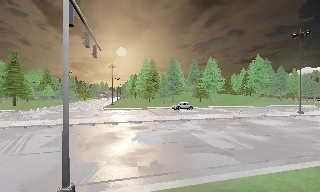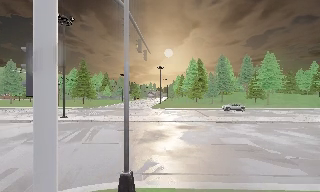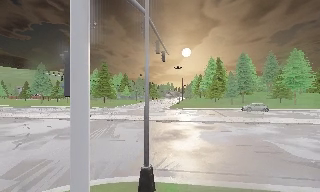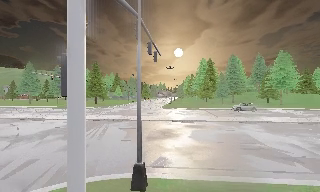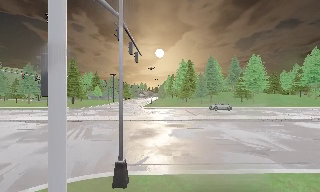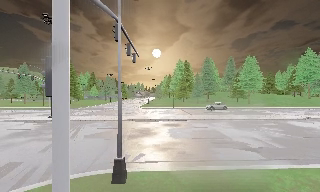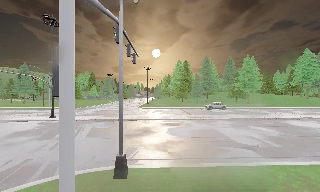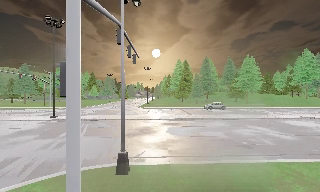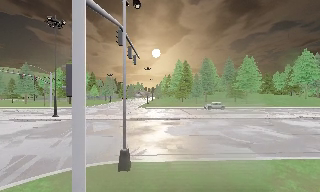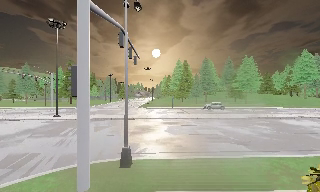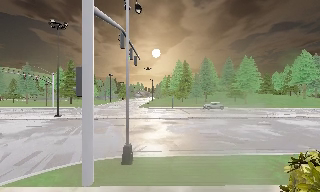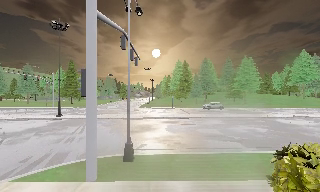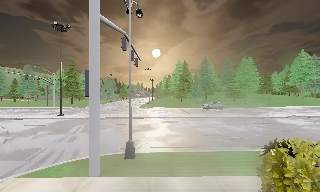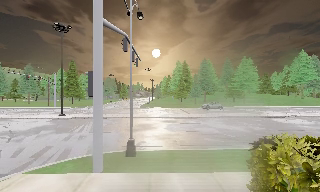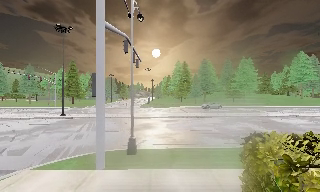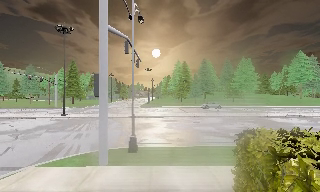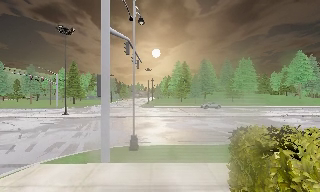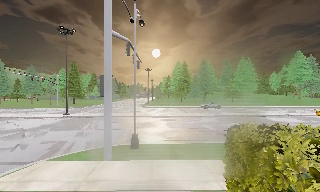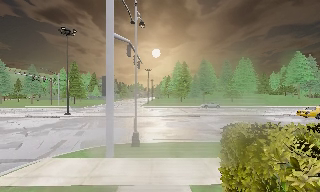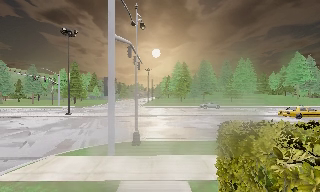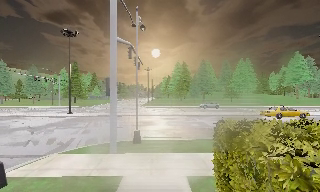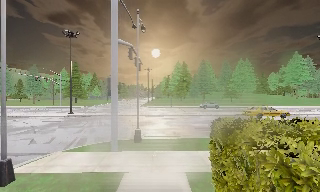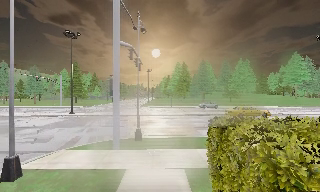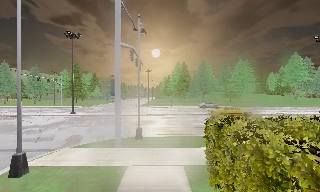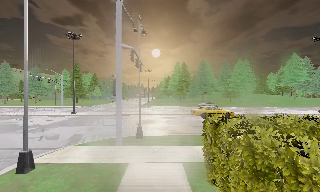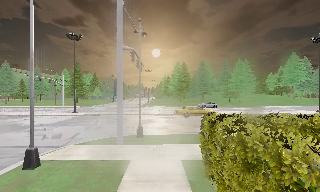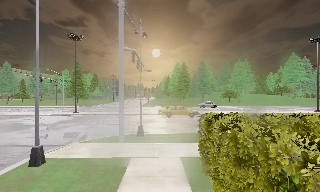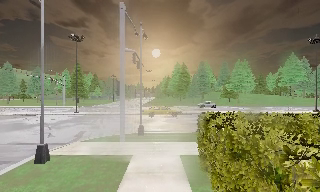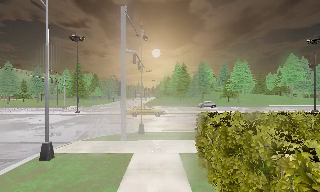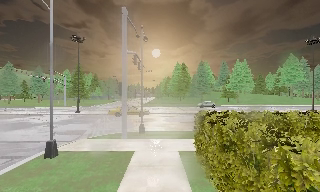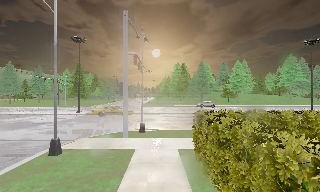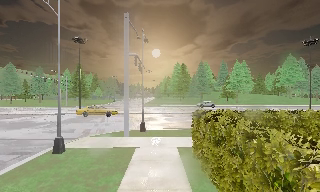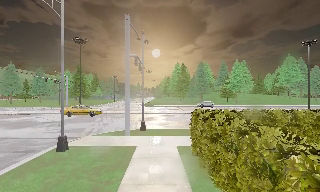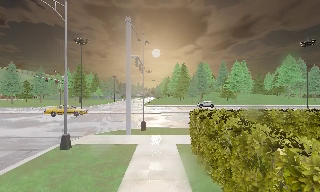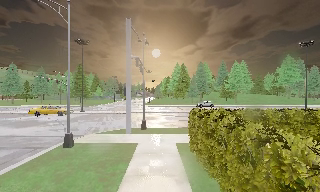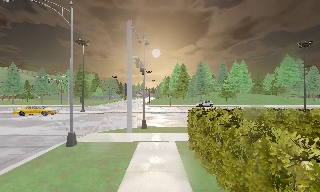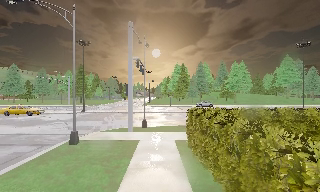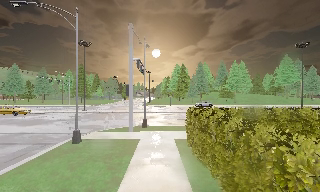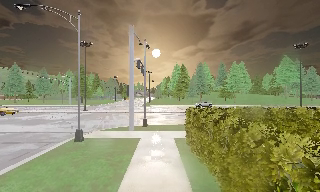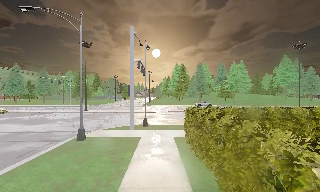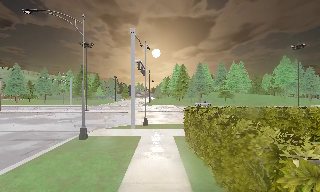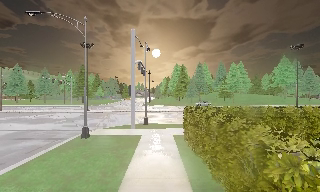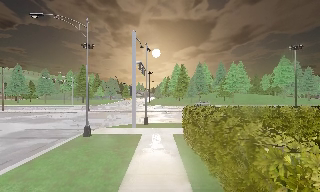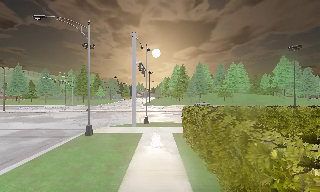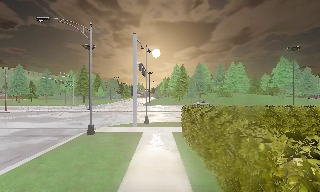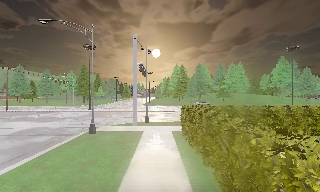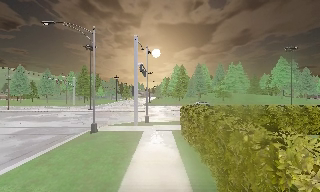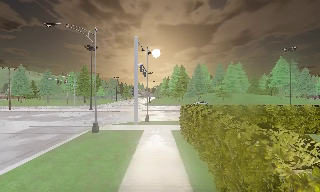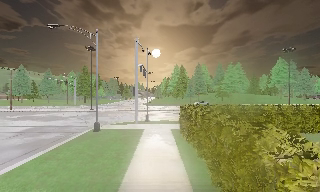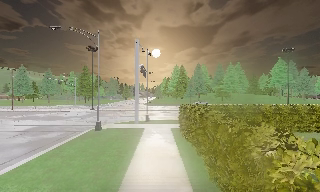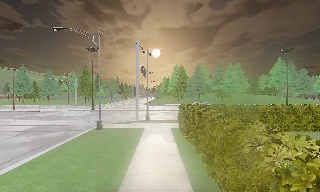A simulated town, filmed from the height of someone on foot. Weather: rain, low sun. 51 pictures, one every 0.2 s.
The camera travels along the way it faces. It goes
backward.
0.0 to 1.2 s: The scene slides to the right, as the camera pans about 10 degrees to its left. It travels backward, about 1.5 m, so what stands in front gets smaller.
1.2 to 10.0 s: The camera travels backward, about 11 m, so what stands in front gets smaller.
The film runs backward here.
